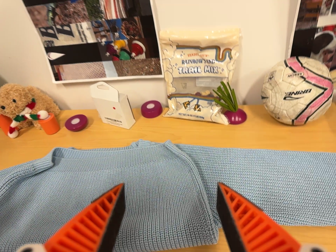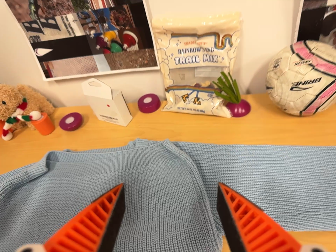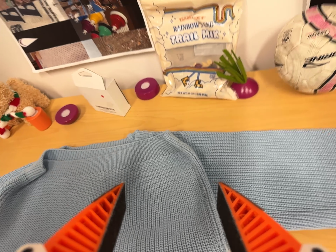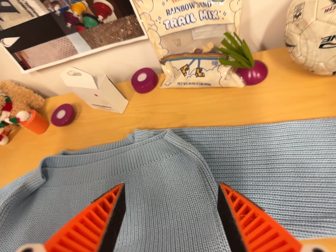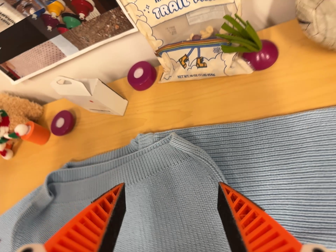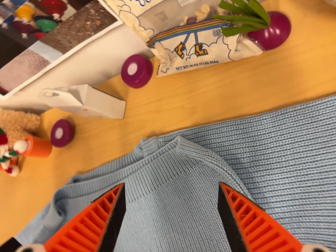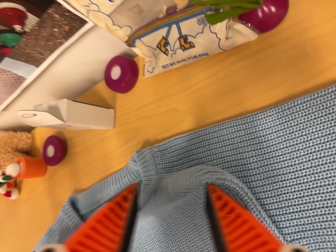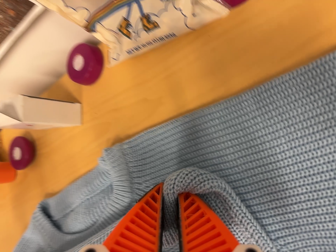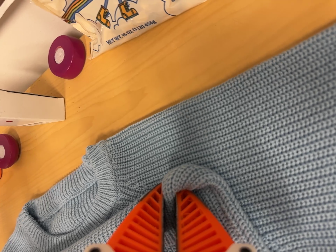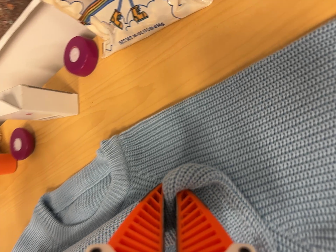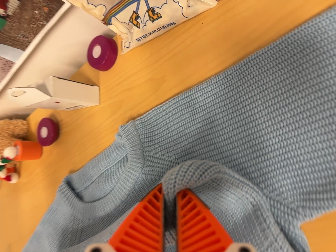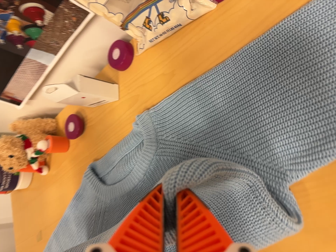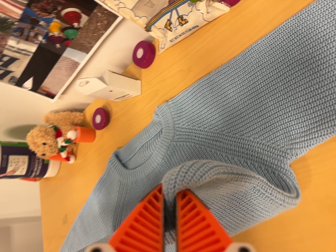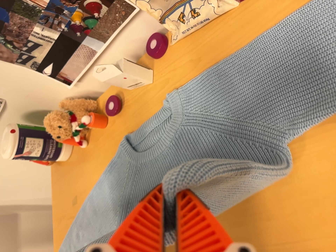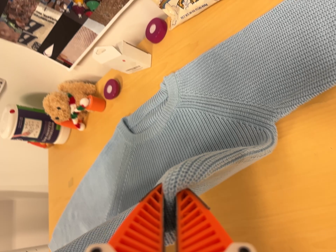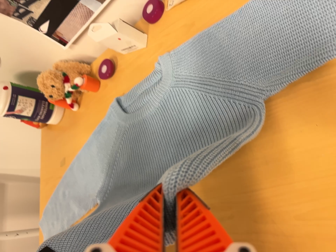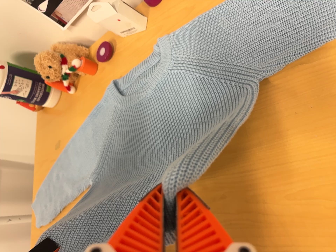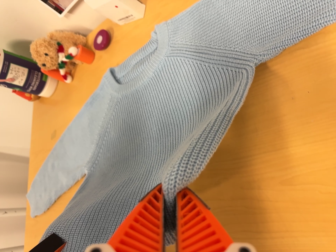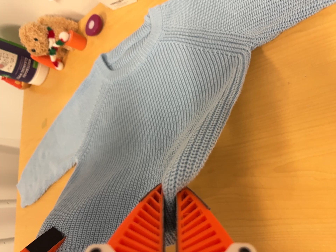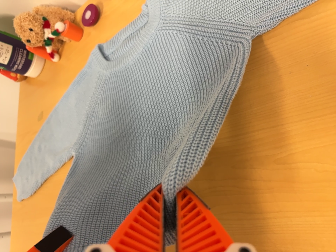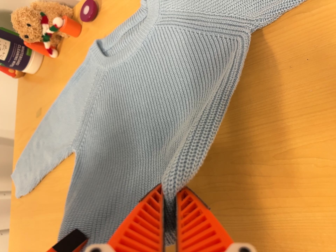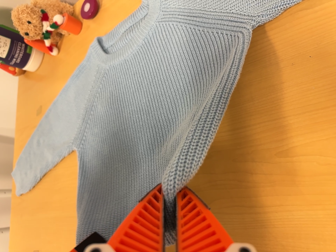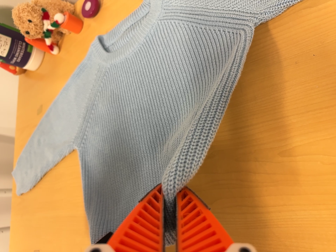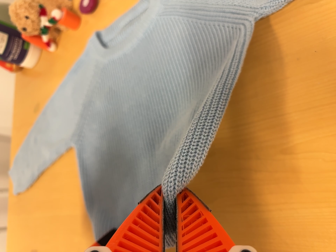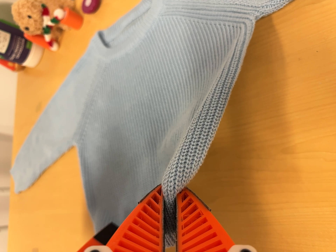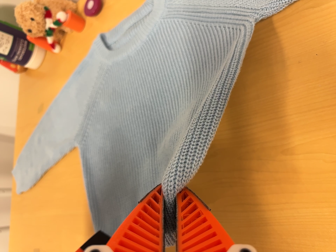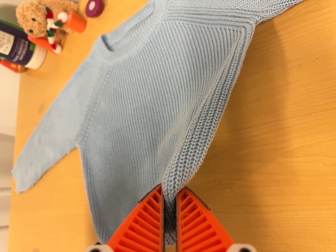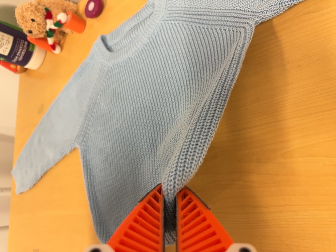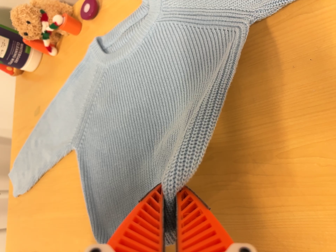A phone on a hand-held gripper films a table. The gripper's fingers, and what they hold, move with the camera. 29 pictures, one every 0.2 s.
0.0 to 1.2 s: The camera pans to its left by about 15 degrees. It travels forward and toward the top of its view, about 30 cm. Its aim tips toward the bottom of its view by about 30 degrees. It rolls about its line of sight by about 35 degrees, and the scene rotates counterclockwise.
1.2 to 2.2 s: The camera travels toward the bottom of its view, backward and to its right, about 10 cm, so close, fixed things drift upward.
2.2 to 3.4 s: The camera travels toward the bottom of its view and backward, about 18 cm, so close, fixed things drift upward. It rolls about its line of sight by about 10 degrees, and the scene rotates clockwise.
3.4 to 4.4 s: The camera shifts only a little, or ends up much as it began.
4.4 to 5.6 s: The camera keeps its place and its aim.
The film runs backward here.
